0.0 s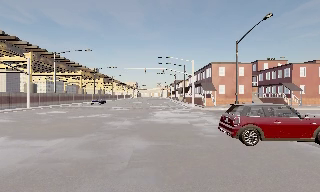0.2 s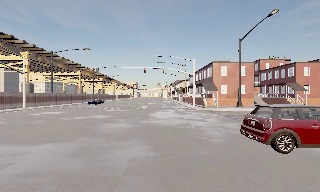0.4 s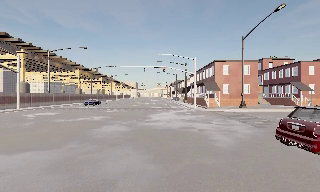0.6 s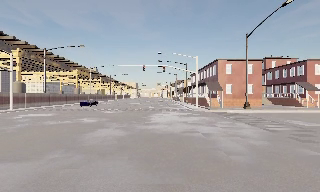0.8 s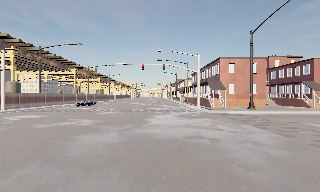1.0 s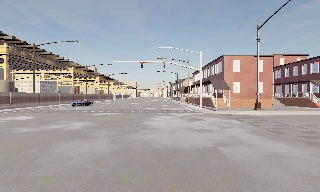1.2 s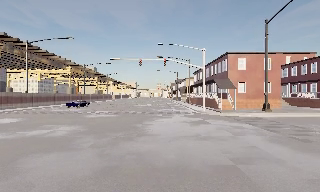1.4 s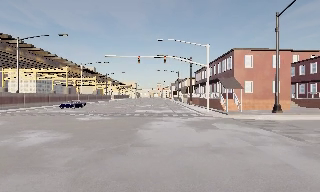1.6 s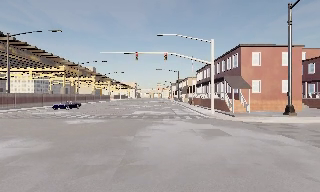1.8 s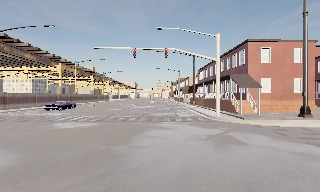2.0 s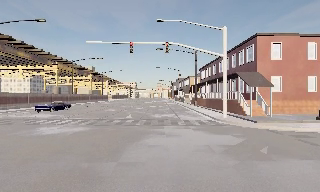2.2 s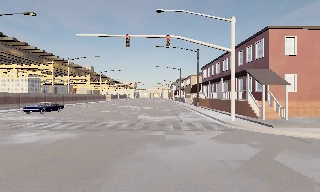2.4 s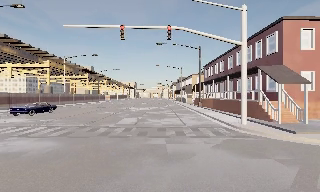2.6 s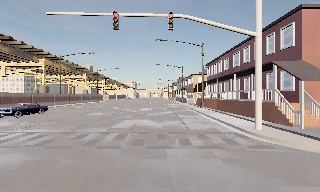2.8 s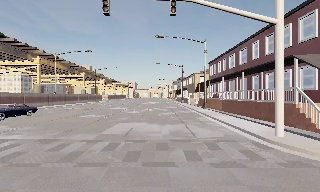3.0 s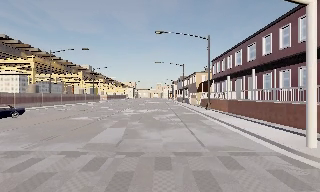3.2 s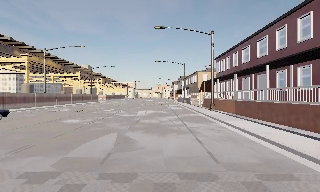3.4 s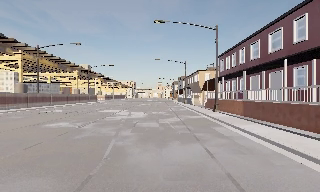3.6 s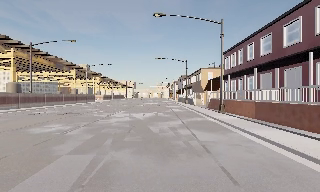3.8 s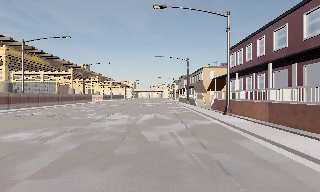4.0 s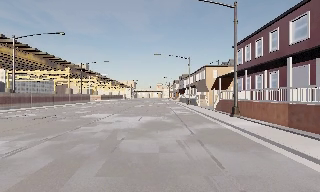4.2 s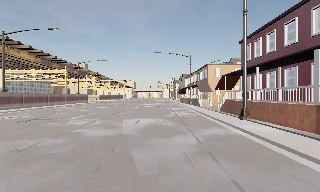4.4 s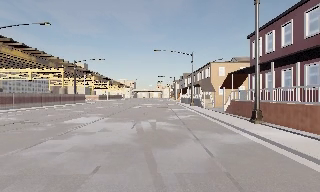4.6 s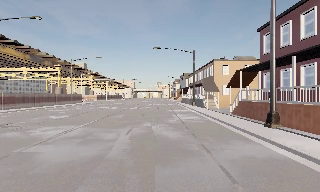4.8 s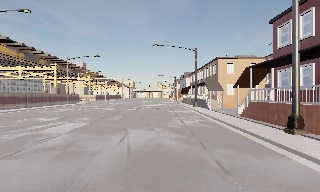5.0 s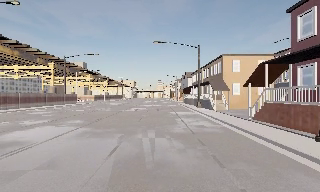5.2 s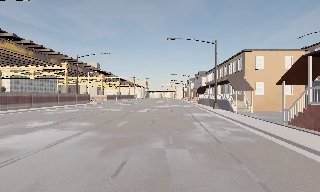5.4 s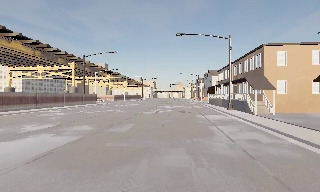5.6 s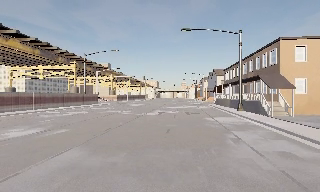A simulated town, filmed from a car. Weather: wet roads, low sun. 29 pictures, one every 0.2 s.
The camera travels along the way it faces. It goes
forward.
0.0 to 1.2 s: The camera travels forward, about 7 m, so what stands in front looms larger. It gains speed.
1.2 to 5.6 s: The camera travels forward, about 35 m, so what stands in front looms larger.
The film runs forward here.
